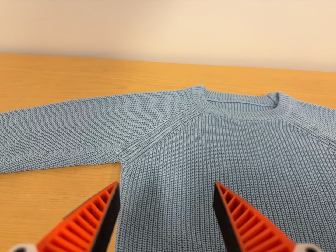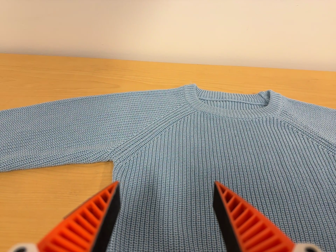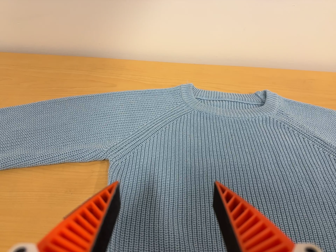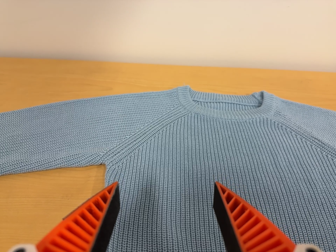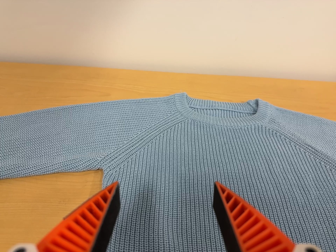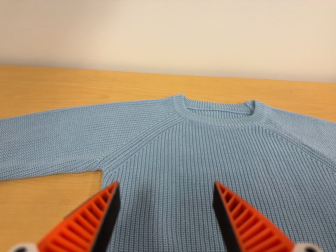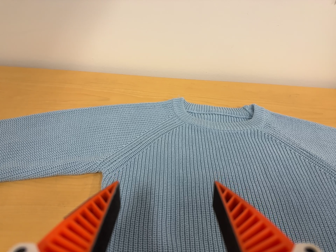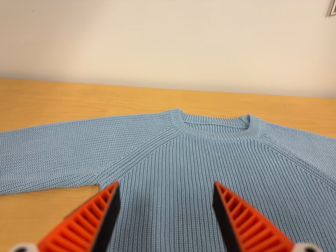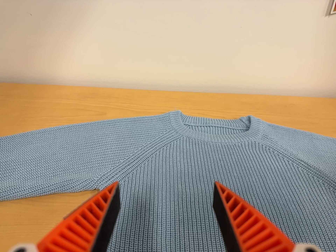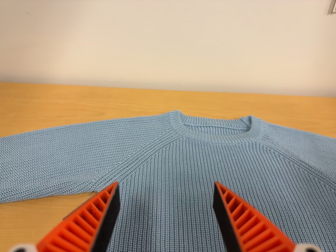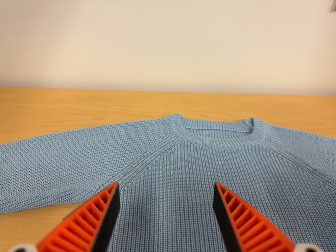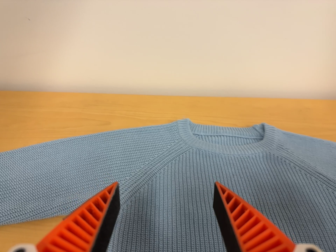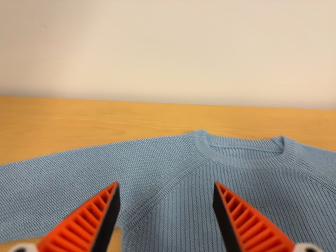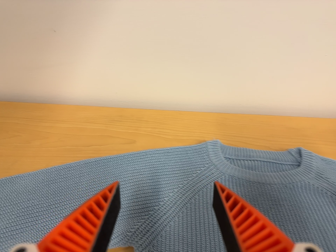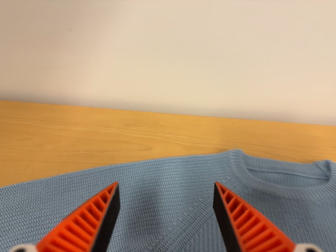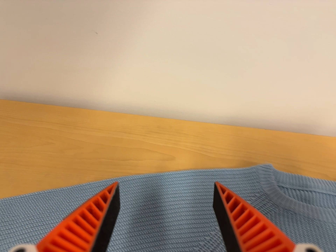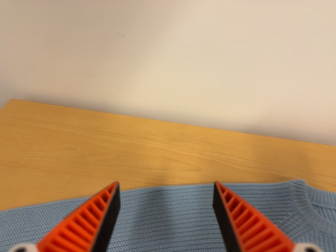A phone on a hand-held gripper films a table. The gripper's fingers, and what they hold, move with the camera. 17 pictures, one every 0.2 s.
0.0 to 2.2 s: The camera shifts only a little, or ends up much as it began.
2.2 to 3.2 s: The camera travels to its left, forward and toward the top of its view, about 18 cm, so close, fixed things drift to the right.
The film runs backward here.
